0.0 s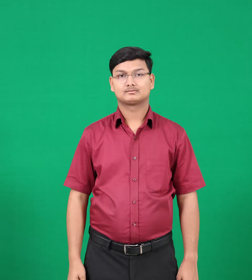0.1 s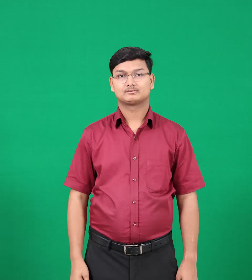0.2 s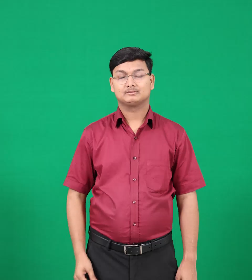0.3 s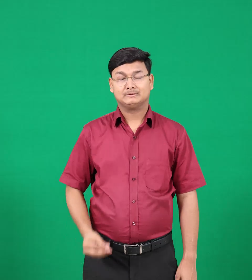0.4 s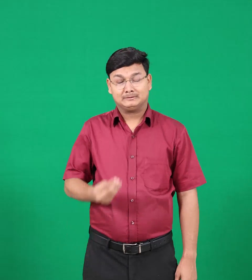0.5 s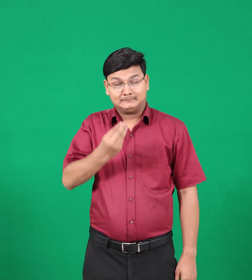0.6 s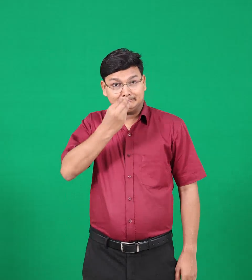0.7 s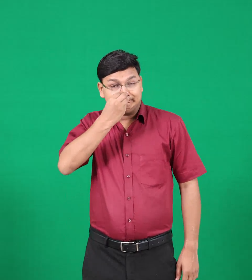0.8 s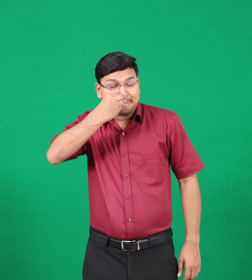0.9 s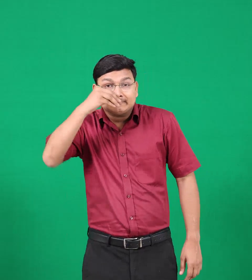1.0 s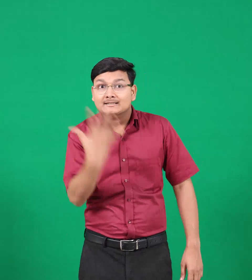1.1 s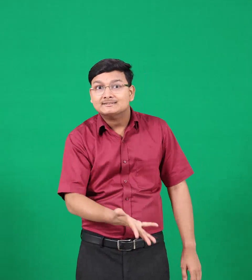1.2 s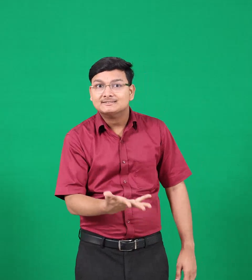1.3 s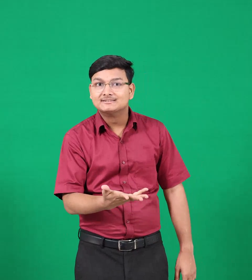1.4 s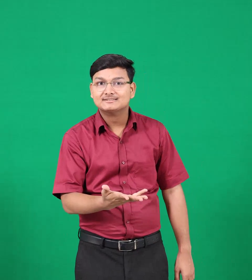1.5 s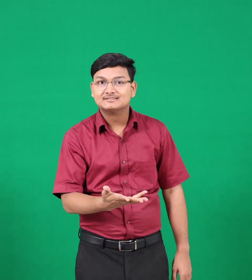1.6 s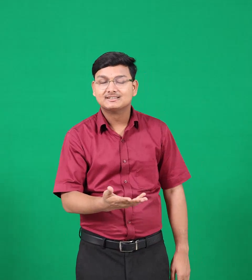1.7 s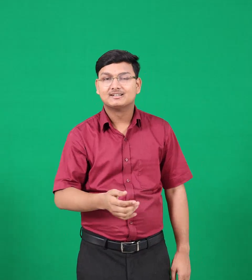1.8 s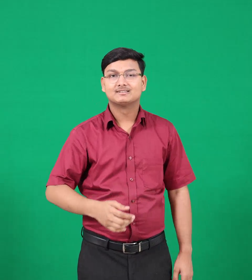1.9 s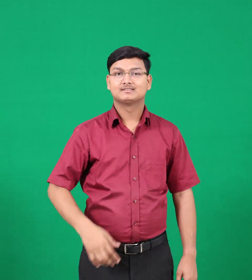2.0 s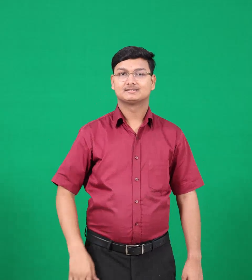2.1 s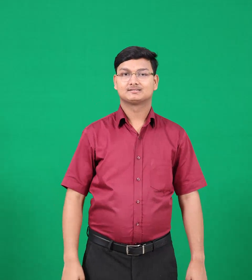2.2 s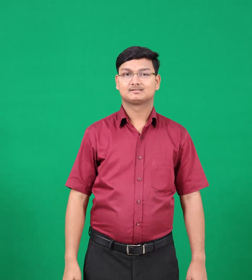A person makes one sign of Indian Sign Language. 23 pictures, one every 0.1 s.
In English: easier
